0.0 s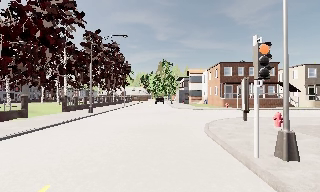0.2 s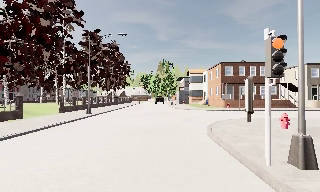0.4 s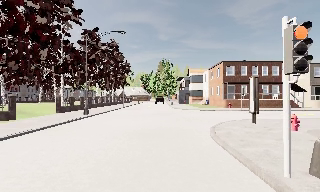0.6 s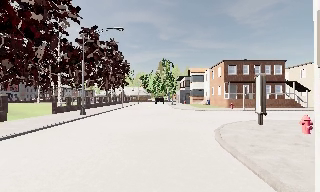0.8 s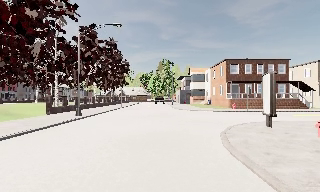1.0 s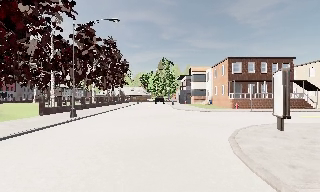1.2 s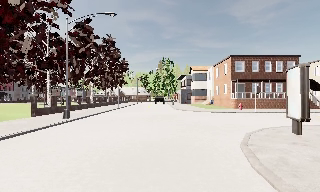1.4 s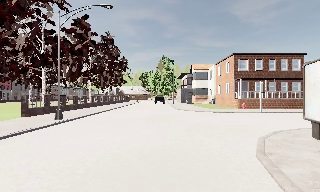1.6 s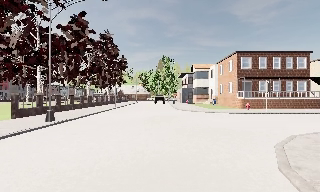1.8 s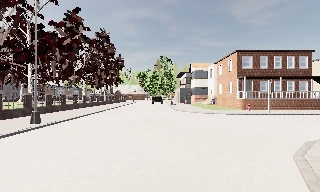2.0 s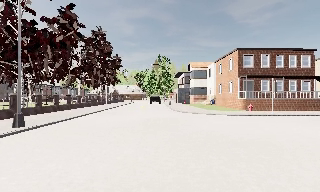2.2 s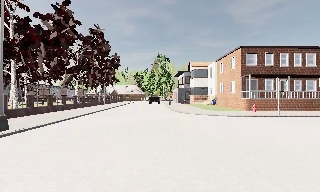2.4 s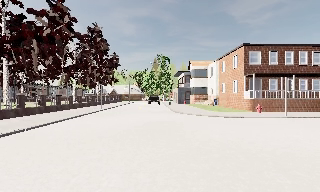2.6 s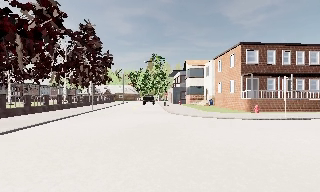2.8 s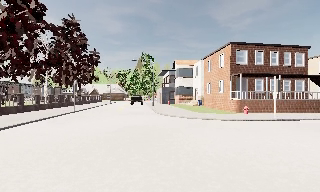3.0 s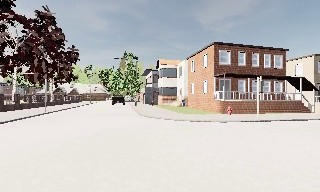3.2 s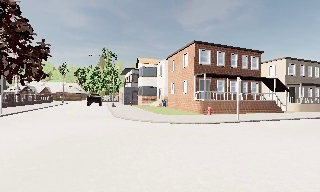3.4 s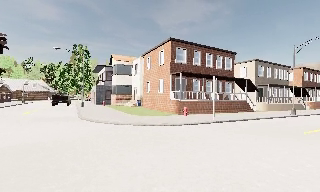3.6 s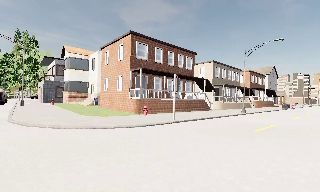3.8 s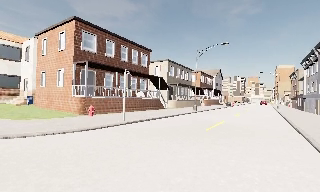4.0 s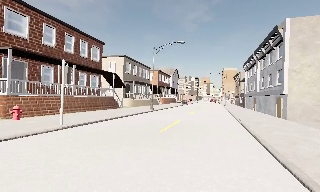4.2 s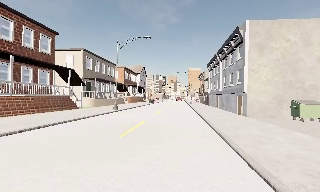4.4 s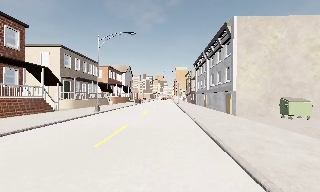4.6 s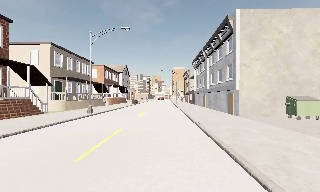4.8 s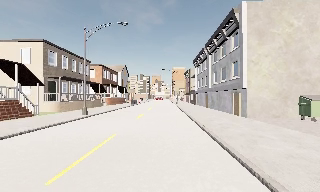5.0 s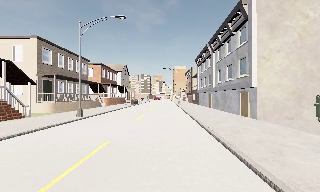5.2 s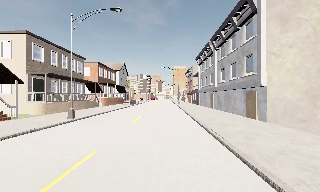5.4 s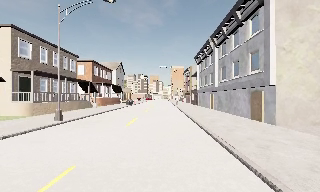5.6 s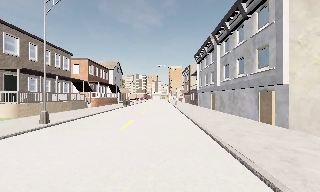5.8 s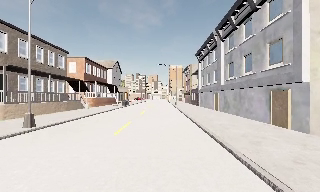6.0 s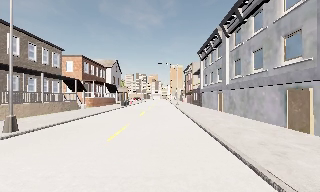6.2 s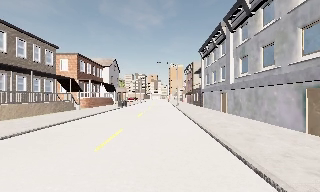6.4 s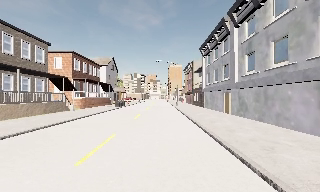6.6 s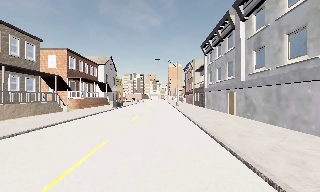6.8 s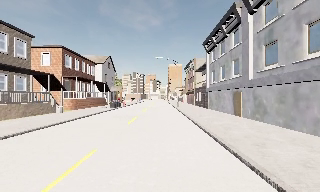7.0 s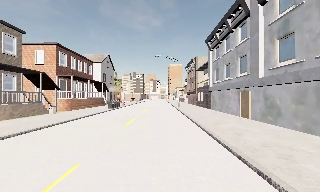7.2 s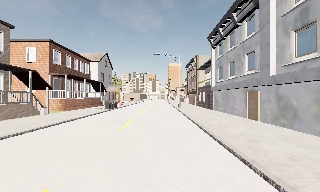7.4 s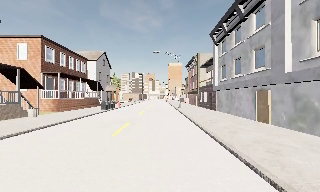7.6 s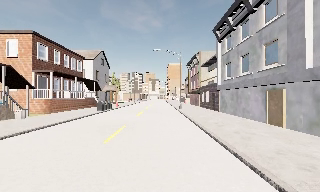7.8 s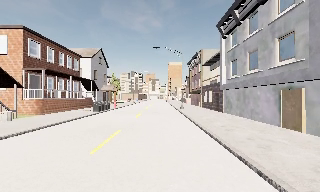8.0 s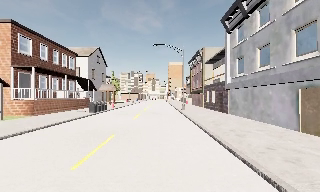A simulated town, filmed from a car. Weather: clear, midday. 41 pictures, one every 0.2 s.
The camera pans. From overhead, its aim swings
clockwise.
The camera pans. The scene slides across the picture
to the left.
0.0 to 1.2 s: The camera travels forward, about 4 m, so what stands in front looms larger. It gains speed.
1.2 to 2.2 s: The camera travels forward, about 4.5 m, so what stands in front looms larger.
2.2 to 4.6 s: The camera pans to its right, which is clockwise from overhead, by about 85 degrees. It travels forward, about 12 m.
4.6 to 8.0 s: The camera travels forward, about 18 m, so what stands in front looms larger.
The film runs forward here.
